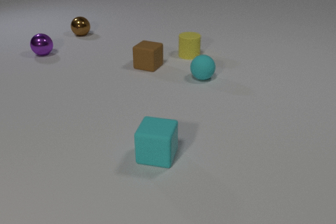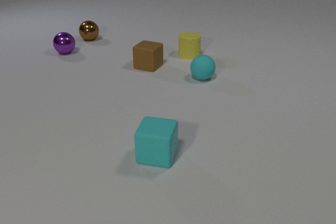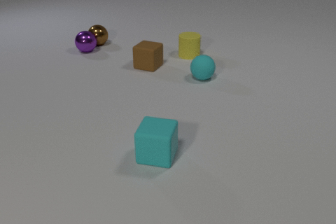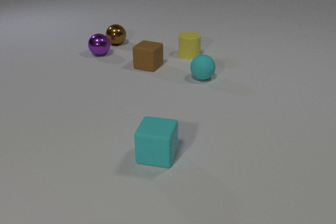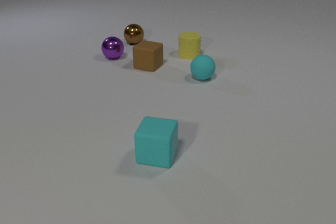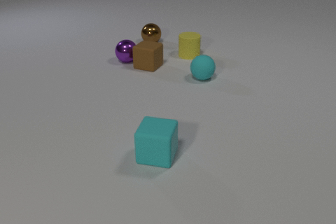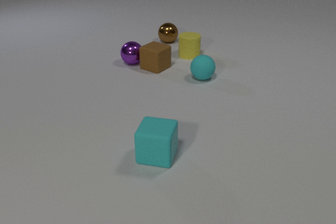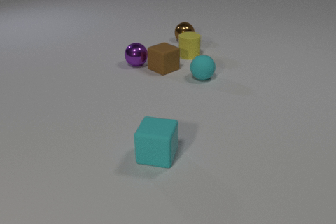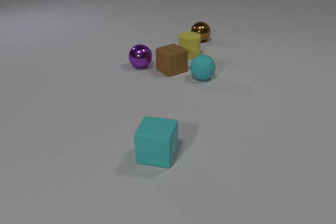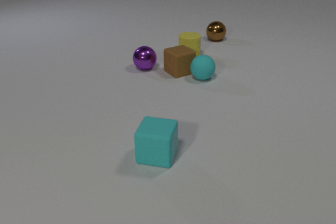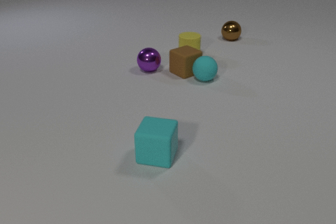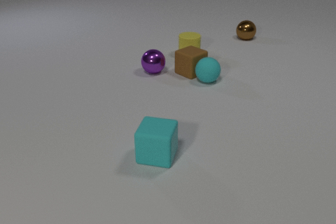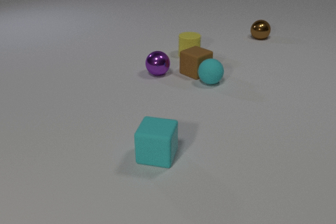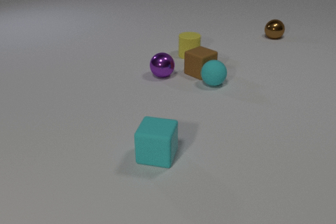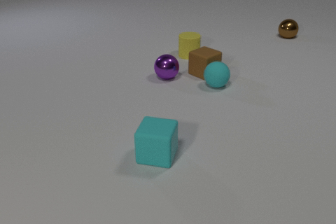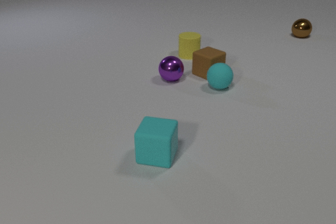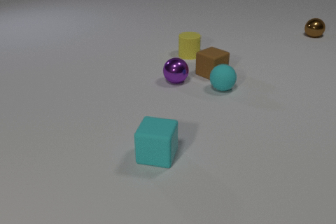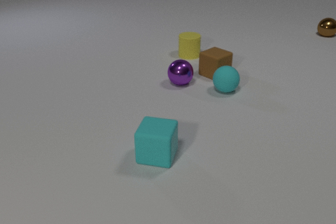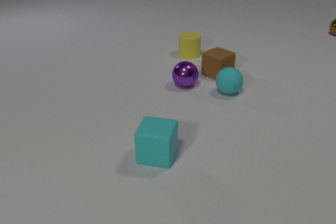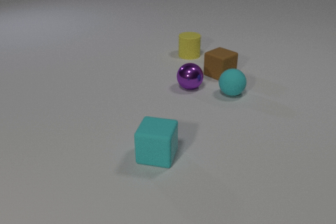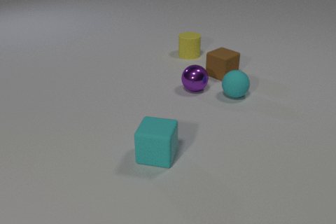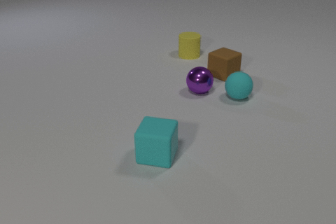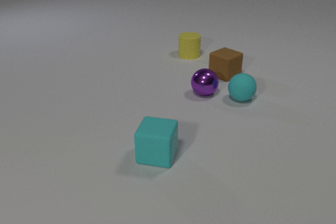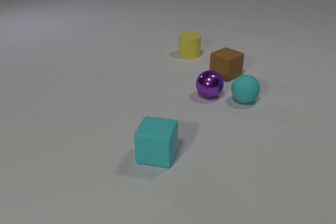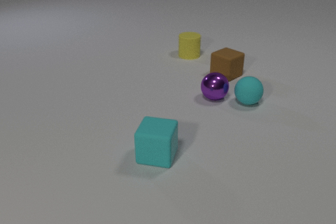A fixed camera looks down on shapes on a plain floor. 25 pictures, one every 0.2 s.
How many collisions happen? 3.
What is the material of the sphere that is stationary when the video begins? rubber.
What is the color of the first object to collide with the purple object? brown.
0.0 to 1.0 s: The purple metal sphere rolls to the right and toward the camera. The brown metal sphere rolls to the right and toward the camera. The purple metal sphere and the brown metal sphere collide.
1.0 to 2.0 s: The purple metal sphere rolls toward the camera and to the right. The brown metal sphere rolls to the right. The brown rubber cube slides to the right and toward the camera, spins clockwise seen from above by about 30 degrees, its near face sliding to the left. The purple metal sphere and the brown rubber cube collide. The brown rubber cube and the cyan rubber sphere collide.
2.0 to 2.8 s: The purple metal sphere rolls toward the camera and to the right. The brown metal sphere rolls to the right. The brown rubber cube slides to the right. The cyan rubber sphere rolls toward the camera and to the right.
2.8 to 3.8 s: The purple metal sphere rolls to the right and toward the camera. The brown metal sphere rolls to the right and away from the camera, leaves at the right edge. The brown rubber cube slides to the right. The cyan rubber sphere rolls toward the camera and to the right.
3.8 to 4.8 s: The purple metal sphere rolls to the right and toward the camera. The brown rubber cube slides to the right. The cyan rubber sphere rolls to the right and toward the camera.
